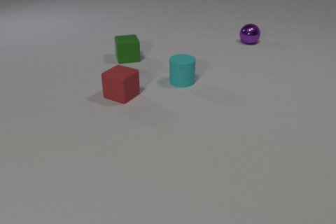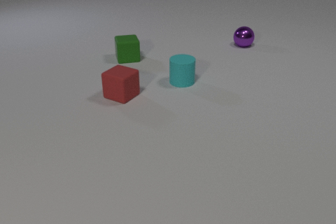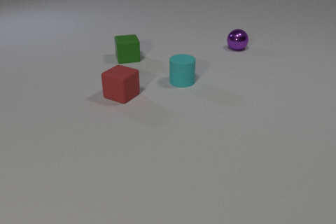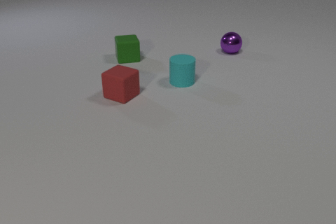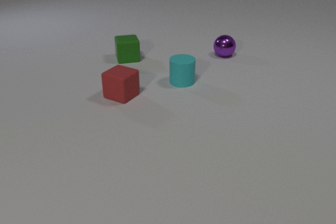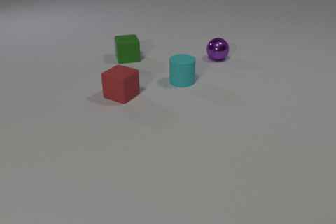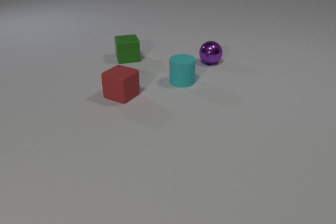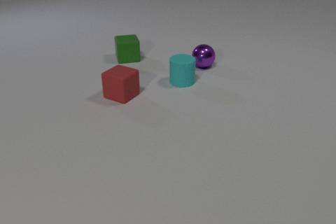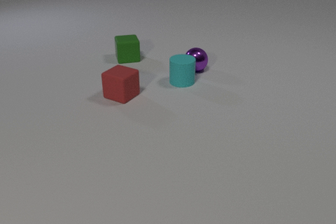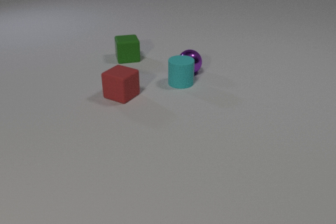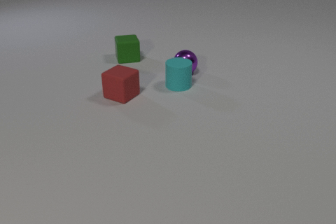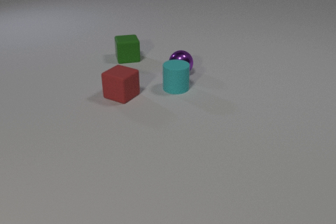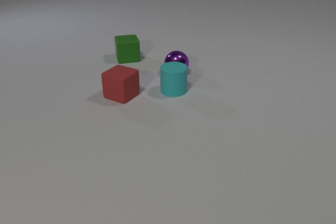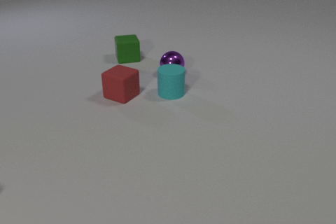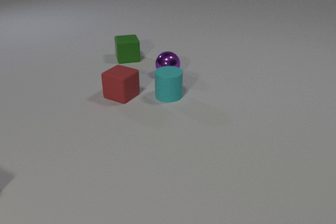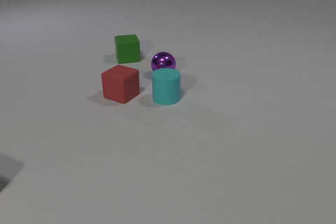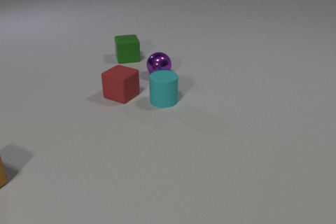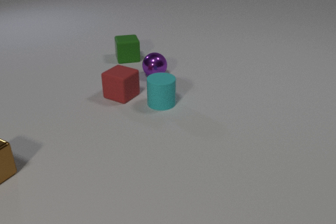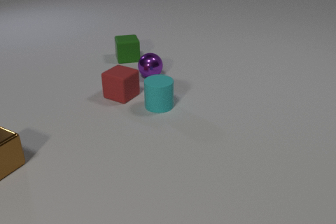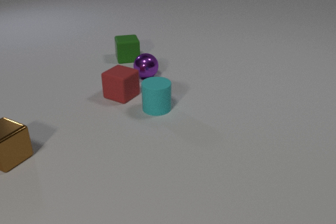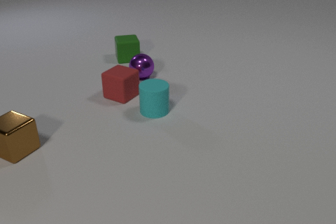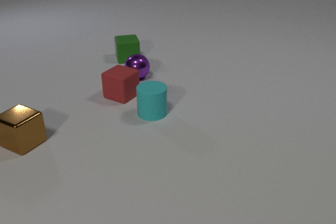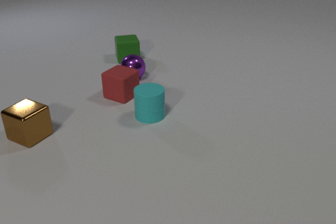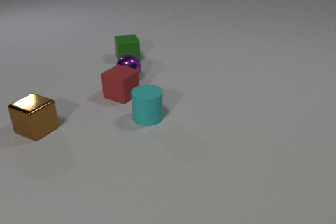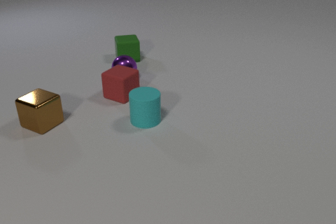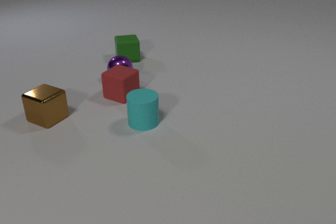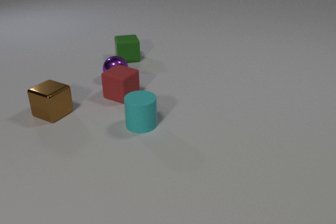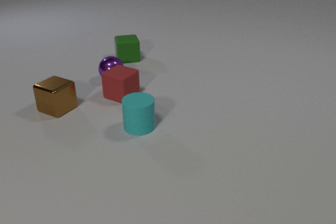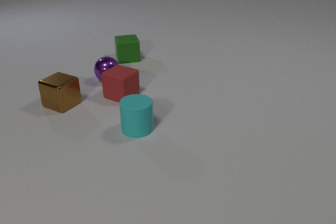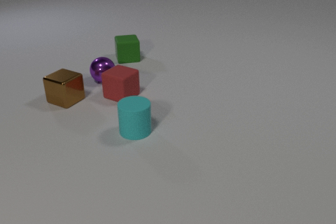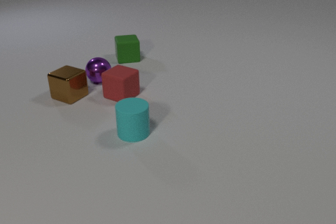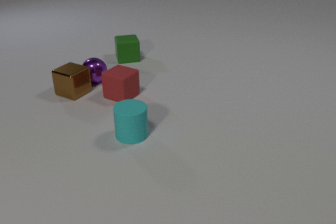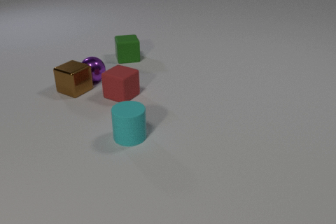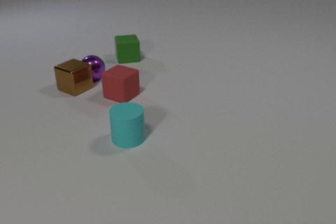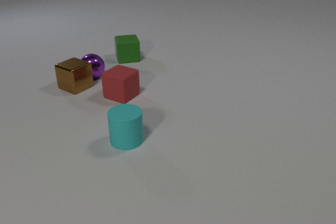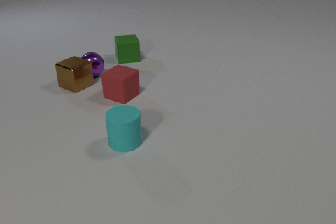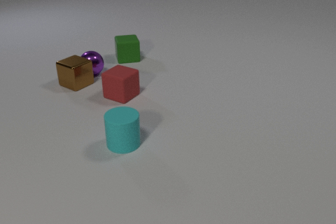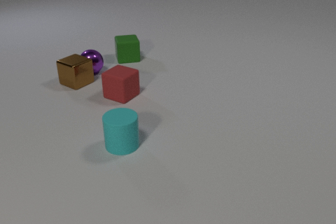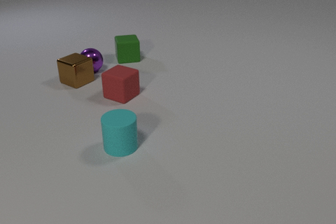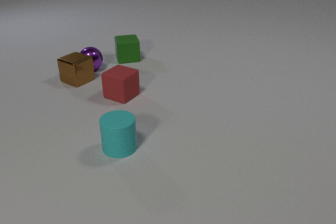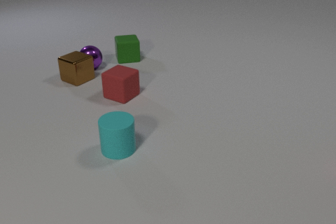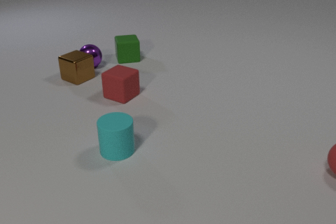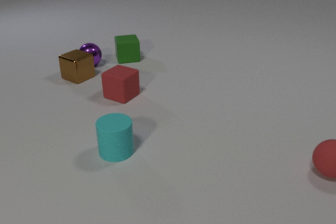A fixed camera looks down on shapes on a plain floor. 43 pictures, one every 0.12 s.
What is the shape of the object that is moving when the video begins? sphere.
How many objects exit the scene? 0.
What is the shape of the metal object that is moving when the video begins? sphere.
0.00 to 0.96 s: The purple metal sphere rolls toward the camera and to the left.
0.96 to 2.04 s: The purple metal sphere rolls to the left. The cyan rubber cylinder slides toward the camera and to the left. The brown metal cube comes in at the left edge, slides away from the camera and to the right. The purple metal sphere and the cyan rubber cylinder collide.
2.04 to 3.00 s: The purple metal sphere rolls to the left. The cyan rubber cylinder slides toward the camera and to the left. The brown metal cube slides away from the camera and to the right.
3.00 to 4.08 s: The purple metal sphere rolls to the left. The cyan rubber cylinder slides toward the camera and to the left. The brown metal cube slides away from the camera and to the right. The purple metal sphere and the brown metal cube collide.
4.08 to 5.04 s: The purple metal sphere rolls away from the camera. The cyan rubber cylinder slides toward the camera and to the left. The red rubber sphere comes in at the right edge, rolls to the left. The brown metal cube slides away from the camera.
